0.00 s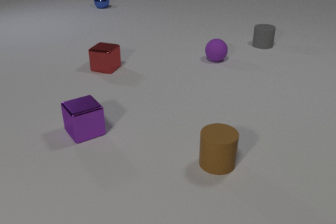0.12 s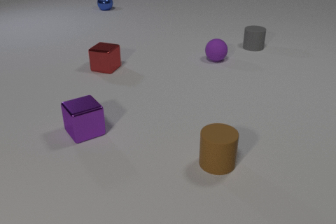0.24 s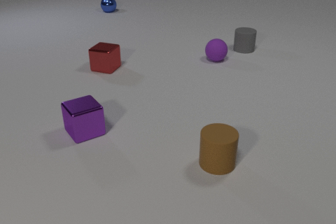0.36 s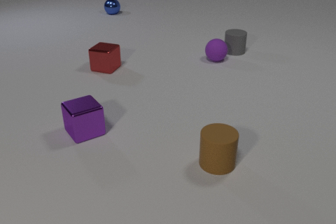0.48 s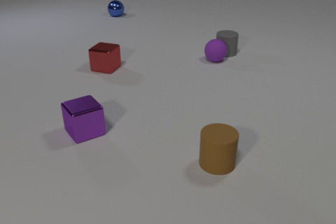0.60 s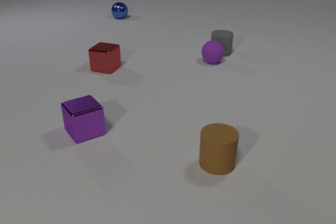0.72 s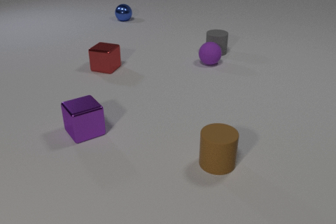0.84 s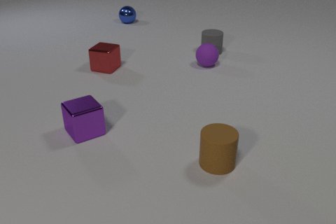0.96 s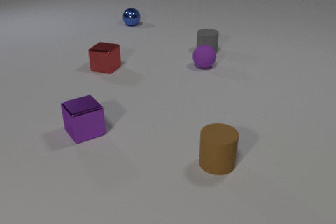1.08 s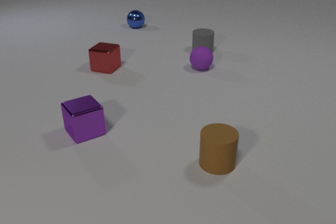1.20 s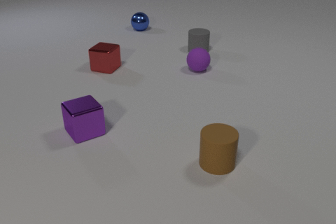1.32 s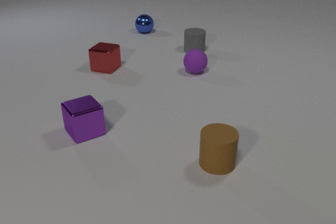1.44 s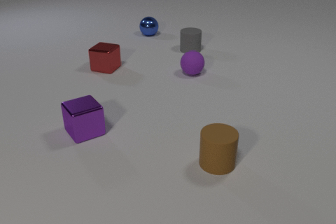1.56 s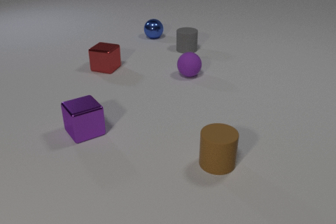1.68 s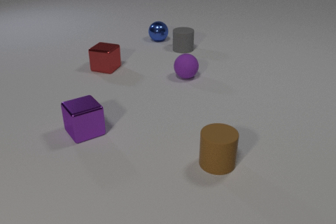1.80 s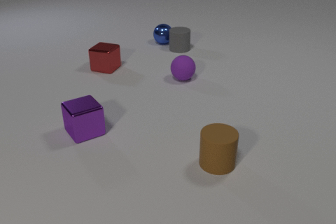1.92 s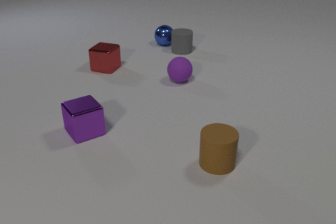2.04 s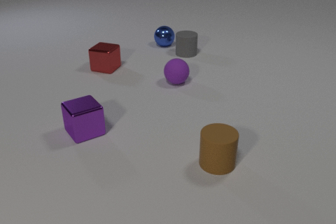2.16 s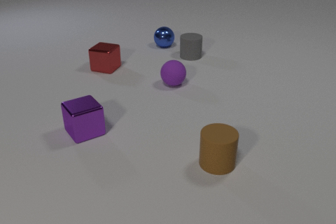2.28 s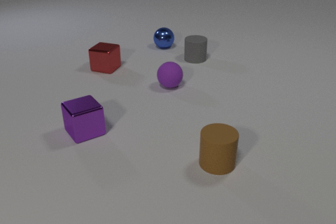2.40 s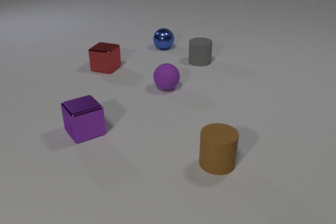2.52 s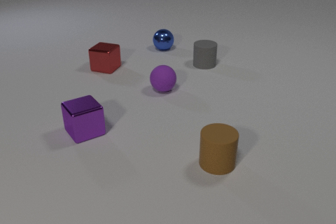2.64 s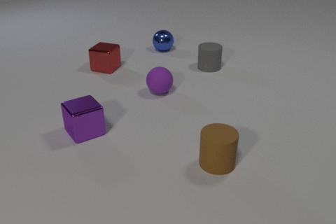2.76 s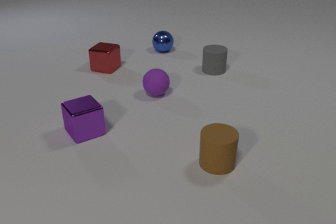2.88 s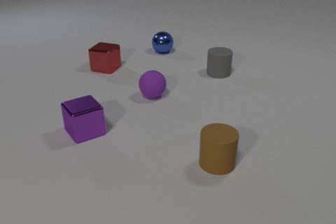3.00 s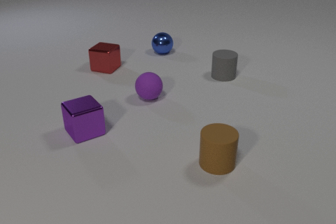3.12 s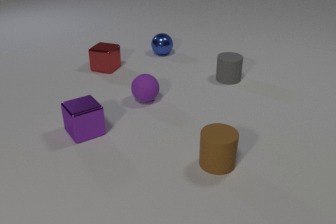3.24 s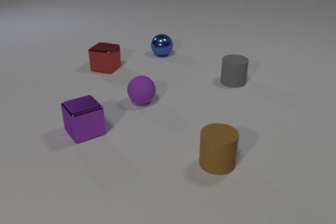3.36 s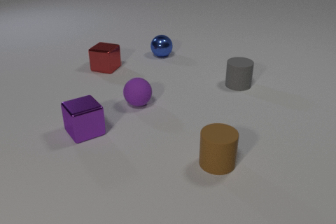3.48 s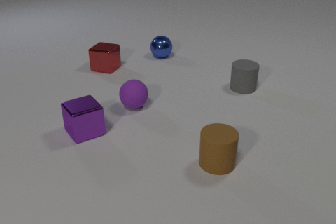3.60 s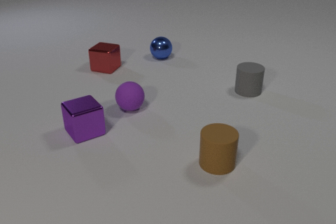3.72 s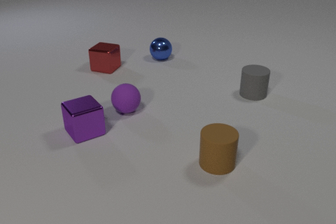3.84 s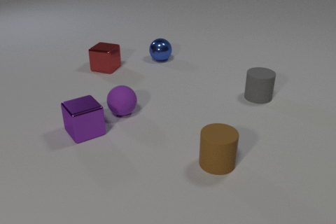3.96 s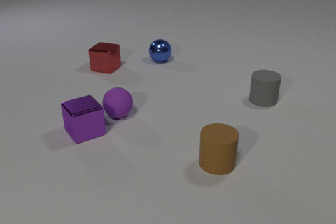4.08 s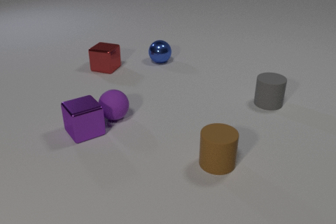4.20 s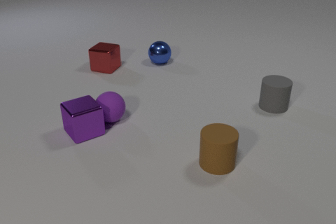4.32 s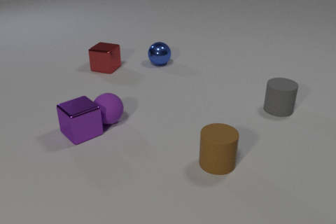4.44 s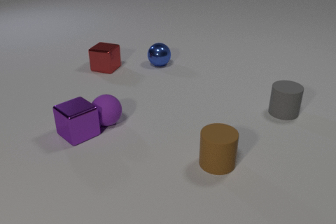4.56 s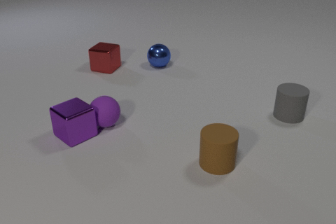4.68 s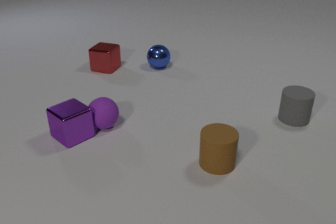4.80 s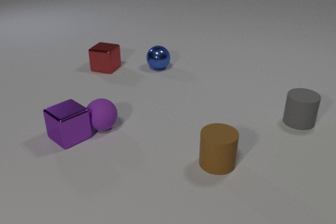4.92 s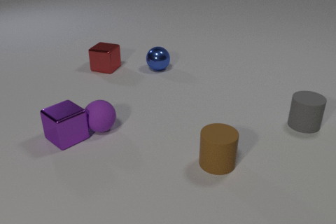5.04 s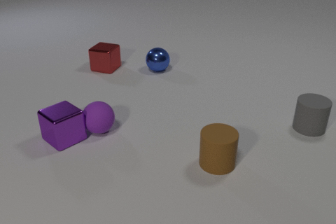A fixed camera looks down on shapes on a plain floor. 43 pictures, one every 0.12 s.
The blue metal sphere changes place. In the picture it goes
toward the camera.
The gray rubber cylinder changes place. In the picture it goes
toward the camera.
0.00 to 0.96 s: The gray rubber cylinder slides to the left and toward the camera. The purple rubber sphere rolls toward the camera and to the left. The blue metal sphere rolls toward the camera and to the right. The gray rubber cylinder and the purple rubber sphere collide.
0.96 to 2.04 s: The gray rubber cylinder slides to the left. The purple rubber sphere rolls toward the camera and to the left. The blue metal sphere rolls toward the camera and to the right. The gray rubber cylinder and the blue metal sphere collide.
2.04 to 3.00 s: The gray rubber cylinder slides toward the camera and to the right. The purple rubber sphere rolls toward the camera and to the left. The blue metal sphere rolls toward the camera.
3.00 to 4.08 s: The gray rubber cylinder slides toward the camera and to the right. The purple rubber sphere rolls toward the camera and to the left. The blue metal sphere rolls toward the camera.
4.08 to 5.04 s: The gray rubber cylinder slides to the right and toward the camera. The purple rubber sphere rolls toward the camera and to the left. The blue metal sphere rolls toward the camera. The purple metal cube slides to the left. The purple rubber sphere and the purple metal cube collide.
What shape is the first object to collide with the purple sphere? cylinder.
Are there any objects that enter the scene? no.
What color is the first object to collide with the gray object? purple.
